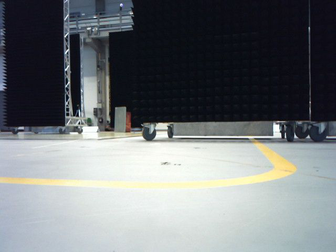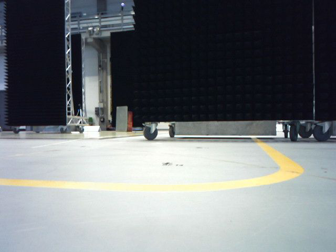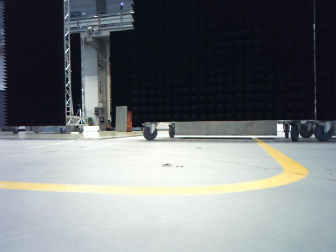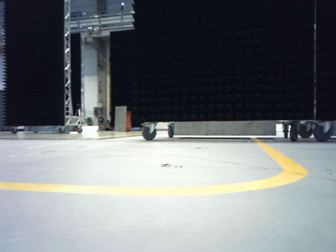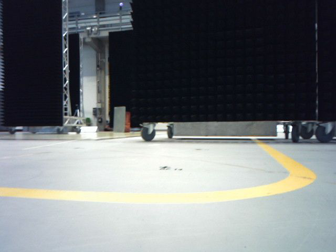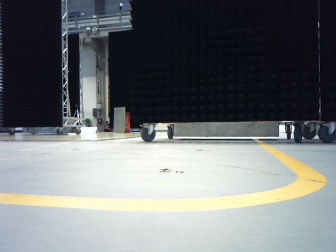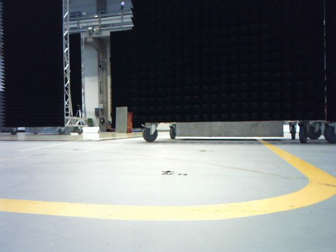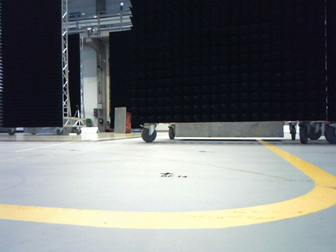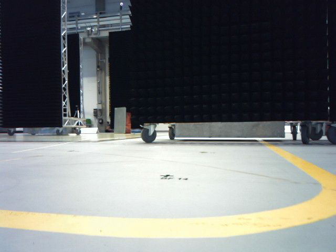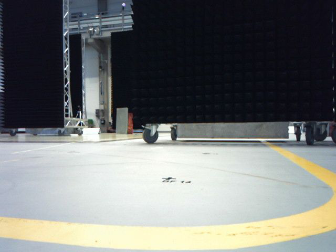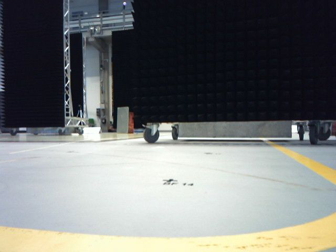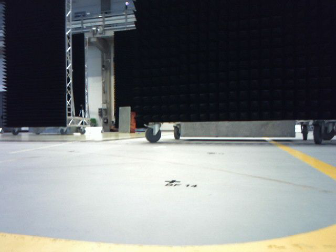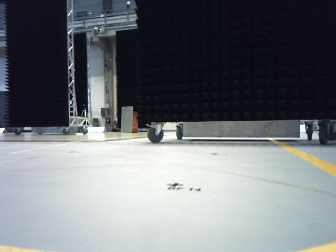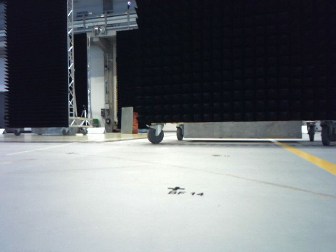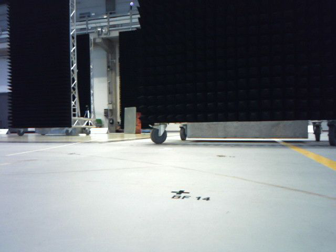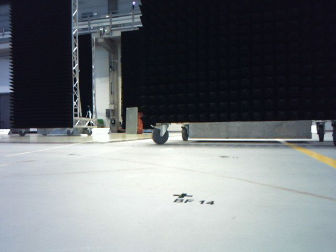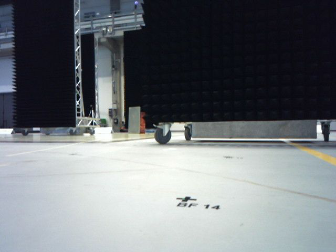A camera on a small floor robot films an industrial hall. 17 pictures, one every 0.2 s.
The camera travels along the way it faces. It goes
forward.
0.0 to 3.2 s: The camera travels forward, about 0.6 m, so what stands in front looms larger.
The film runs forward here.
